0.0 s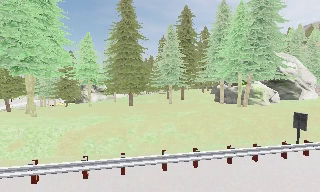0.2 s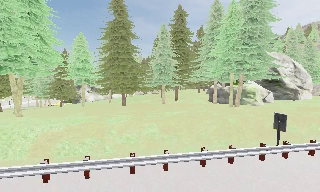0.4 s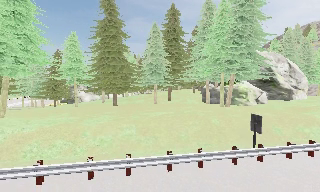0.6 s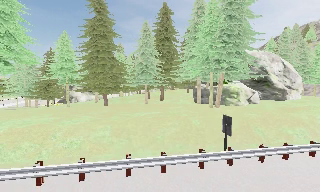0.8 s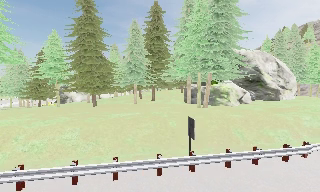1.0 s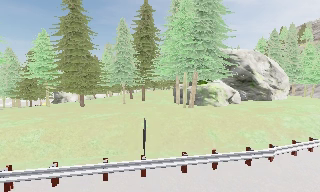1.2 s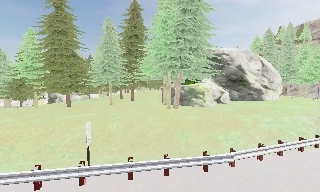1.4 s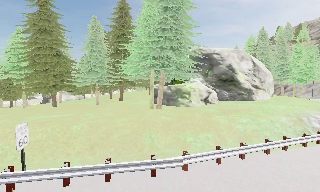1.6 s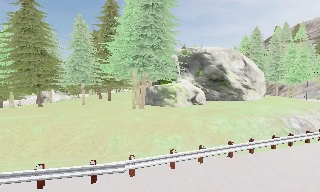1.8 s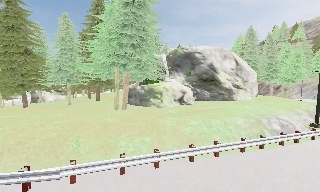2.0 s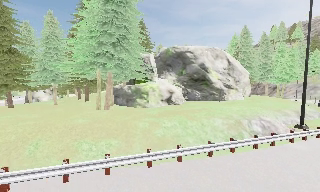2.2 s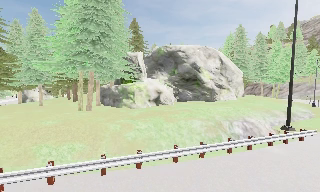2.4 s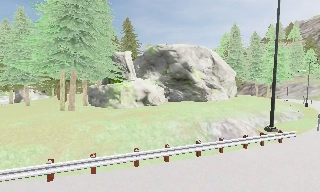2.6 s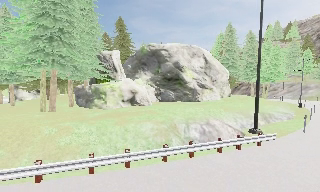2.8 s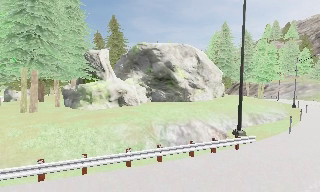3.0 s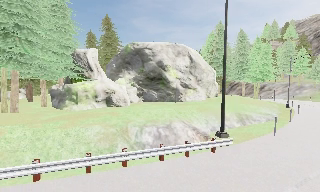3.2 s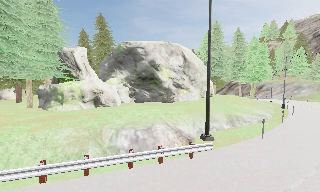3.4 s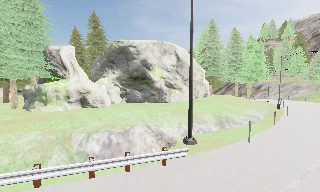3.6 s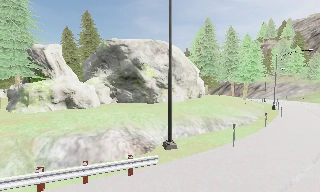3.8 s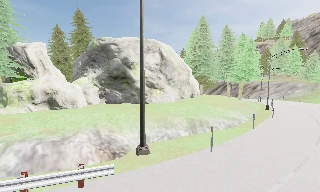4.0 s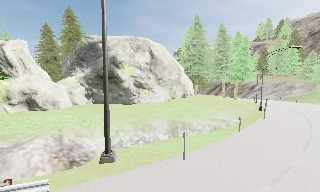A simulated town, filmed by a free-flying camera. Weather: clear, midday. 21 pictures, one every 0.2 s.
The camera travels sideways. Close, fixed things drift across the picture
to the left.
0.0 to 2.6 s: The camera travels to its right, about 20 m, so close, fixed things drift to the left.
2.6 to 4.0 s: The camera travels to its right and forward, about 10 m, so close, fixed things drift to the left.
The film runs backward here.
